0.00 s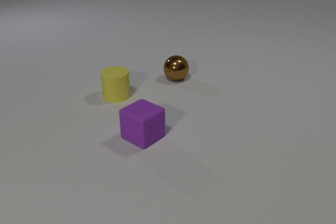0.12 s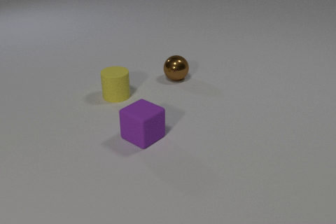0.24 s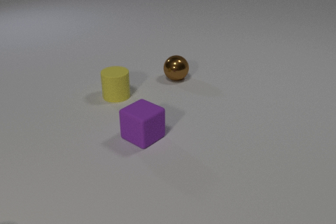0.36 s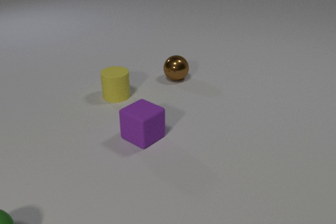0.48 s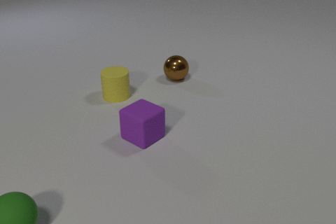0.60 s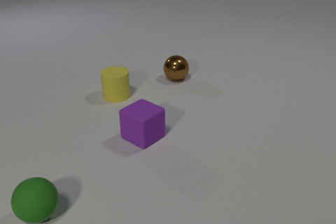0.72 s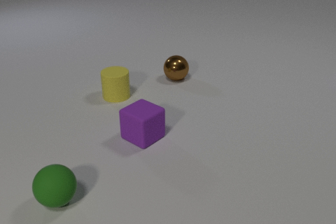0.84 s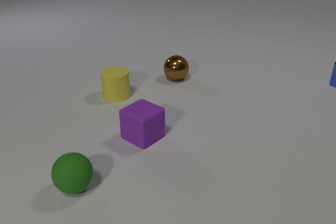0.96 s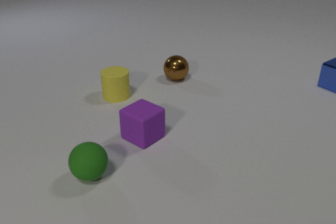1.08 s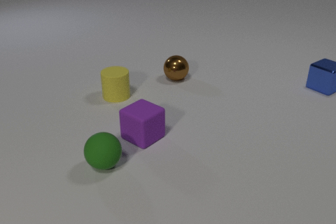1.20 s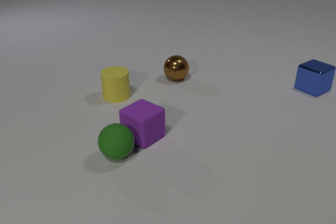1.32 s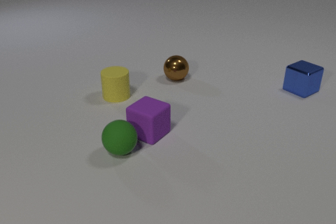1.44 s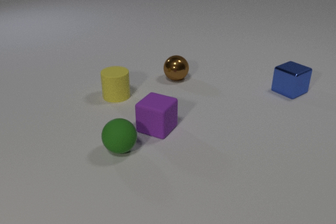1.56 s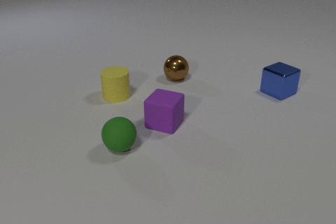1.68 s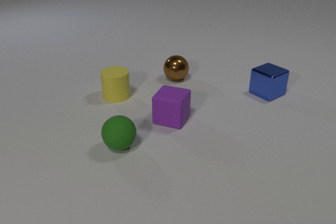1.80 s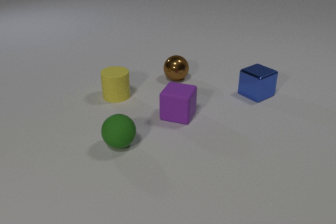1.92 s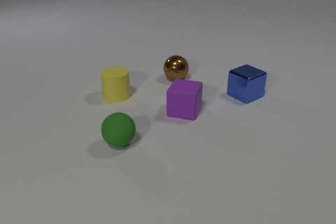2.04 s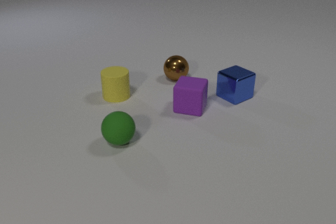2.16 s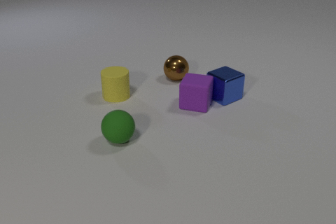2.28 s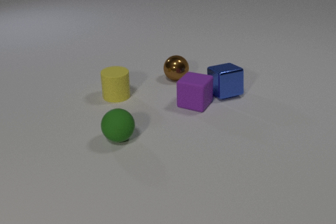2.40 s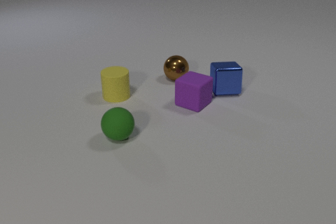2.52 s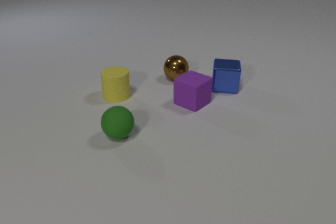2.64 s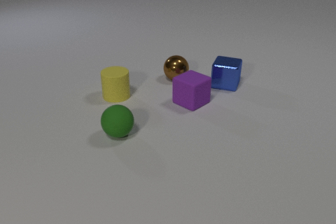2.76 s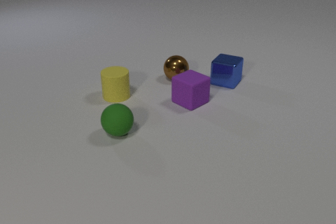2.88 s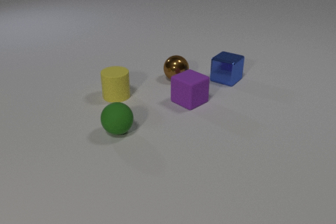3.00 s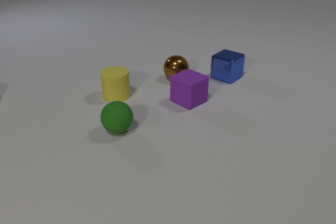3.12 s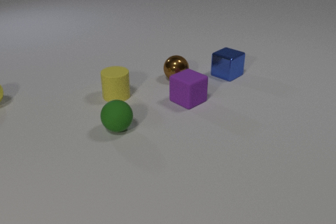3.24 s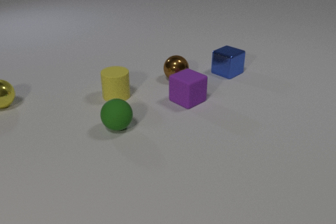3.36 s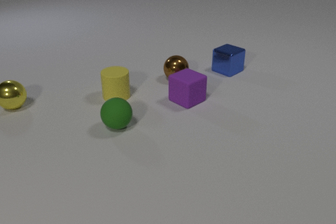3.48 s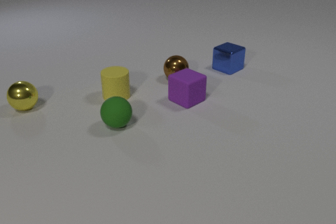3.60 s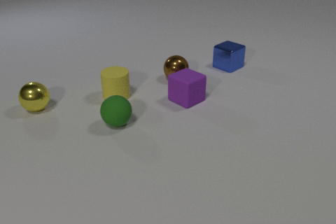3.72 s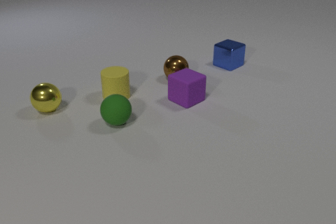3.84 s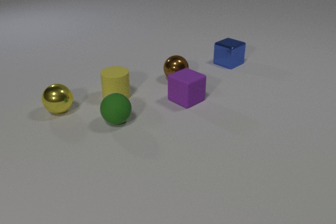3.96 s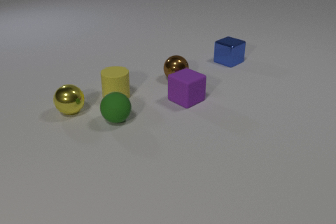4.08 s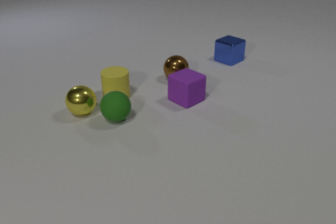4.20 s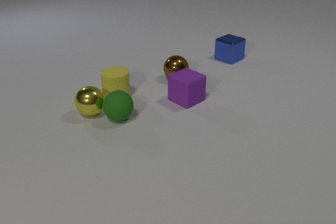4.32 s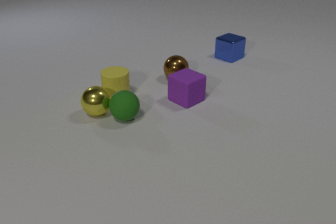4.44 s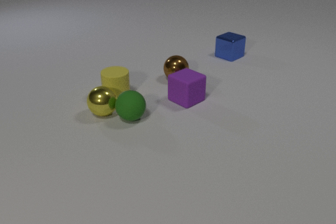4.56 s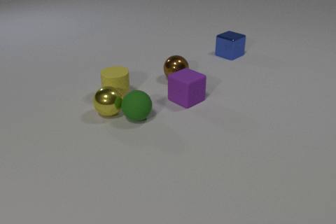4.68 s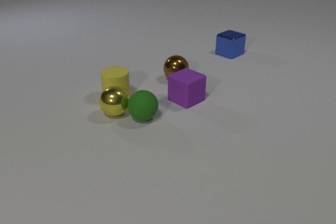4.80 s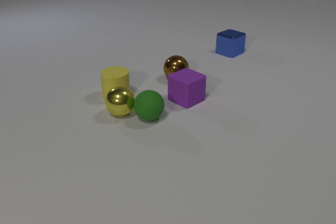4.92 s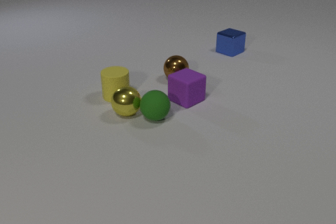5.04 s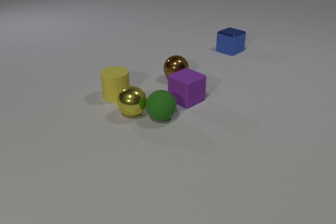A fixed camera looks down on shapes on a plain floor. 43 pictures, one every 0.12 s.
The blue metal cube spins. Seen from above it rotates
clockwise.
The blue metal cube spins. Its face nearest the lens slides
to the left.
0.00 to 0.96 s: The green rubber sphere comes in at the bottom edge, rolls to the right and away from the camera. The blue metal cube comes in at the right edge, slides to the left and toward the camera.
0.96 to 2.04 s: The green rubber sphere rolls away from the camera and to the right. The purple rubber cube slides away from the camera and to the right, spins counterclockwise seen from above by about 30 degrees, its near face sliding to the right. The blue metal cube slides to the left and toward the camera. The green rubber sphere and the purple rubber cube collide.
2.04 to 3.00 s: The green rubber sphere rolls away from the camera. The purple rubber cube slides away from the camera, spins clockwise seen from above by about 30 degrees, its near face sliding to the left. The blue metal cube slides away from the camera, spins so that its near face slides to the left, clockwise seen from above. The purple rubber cube and the blue metal cube collide.
3.00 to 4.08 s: The green rubber sphere rolls away from the camera. The blue metal cube slides away from the camera. The yellow metal sphere comes in at the left edge, rolls to the right and toward the camera.
4.08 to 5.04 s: The green rubber sphere rolls to the right. The blue metal cube slides away from the camera. The yellow metal sphere rolls to the right. The green rubber sphere and the yellow metal sphere collide.
What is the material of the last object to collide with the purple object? metal.
What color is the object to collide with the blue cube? purple.
How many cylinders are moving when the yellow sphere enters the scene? 0.
